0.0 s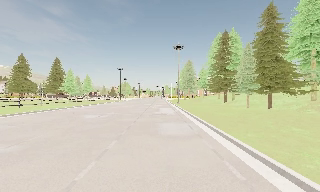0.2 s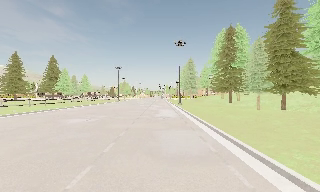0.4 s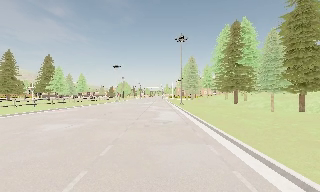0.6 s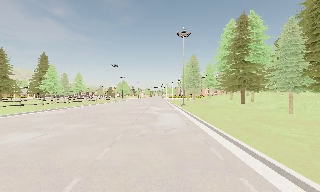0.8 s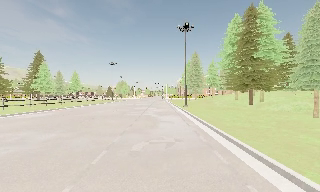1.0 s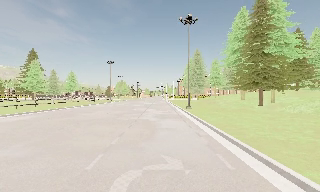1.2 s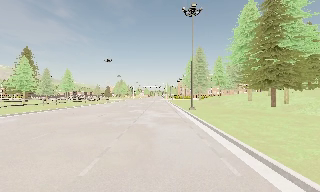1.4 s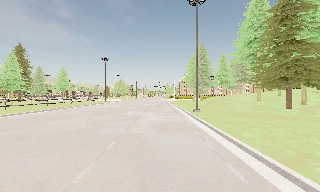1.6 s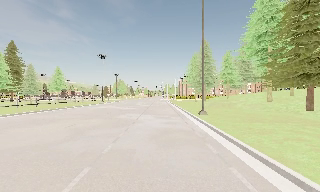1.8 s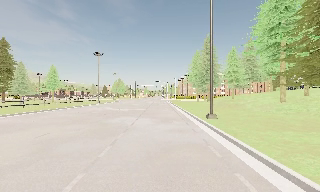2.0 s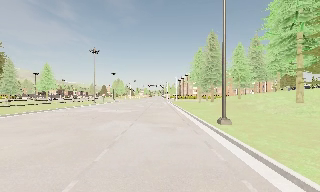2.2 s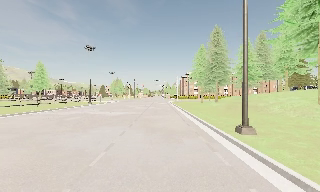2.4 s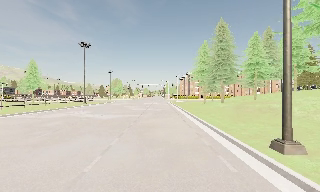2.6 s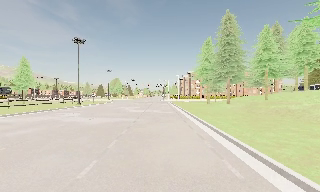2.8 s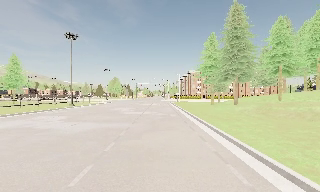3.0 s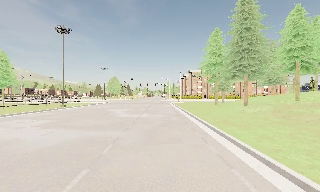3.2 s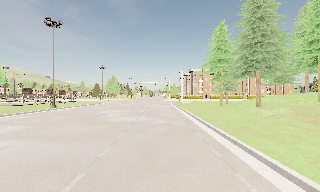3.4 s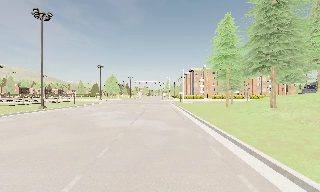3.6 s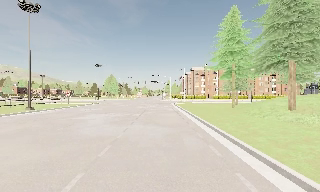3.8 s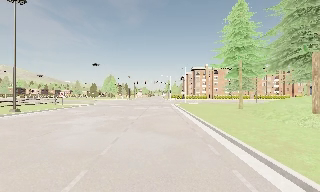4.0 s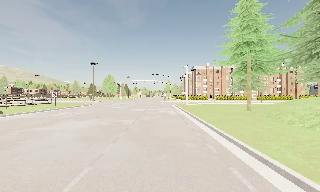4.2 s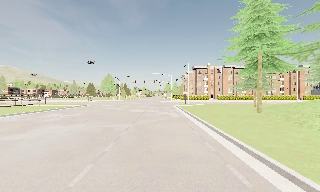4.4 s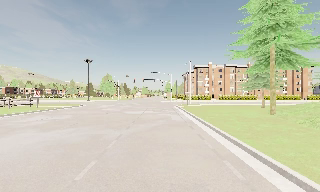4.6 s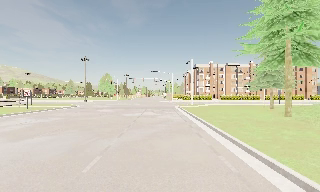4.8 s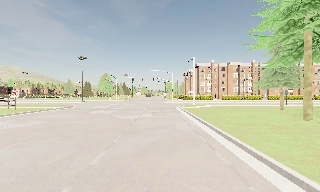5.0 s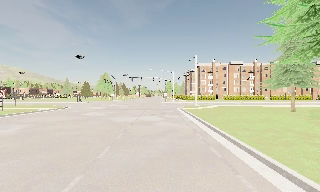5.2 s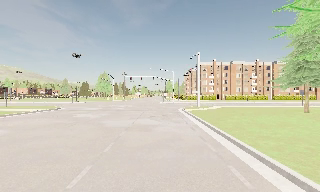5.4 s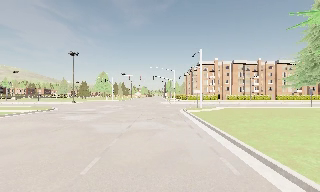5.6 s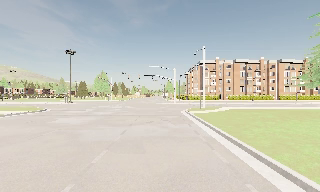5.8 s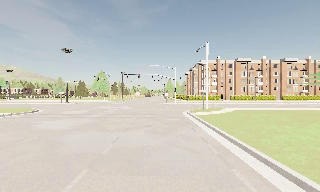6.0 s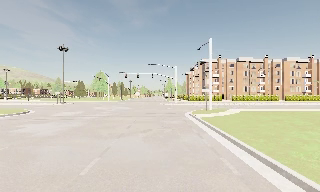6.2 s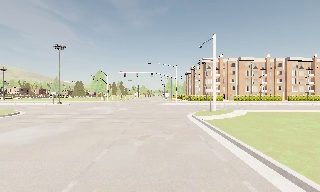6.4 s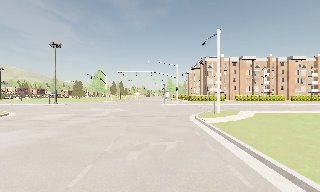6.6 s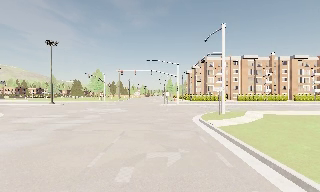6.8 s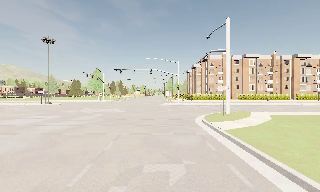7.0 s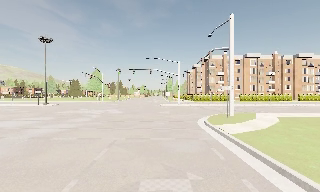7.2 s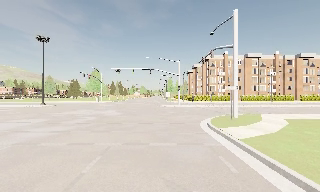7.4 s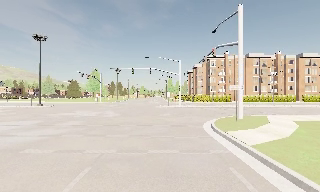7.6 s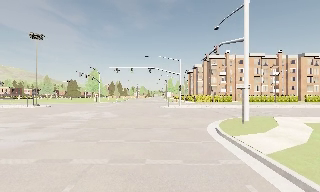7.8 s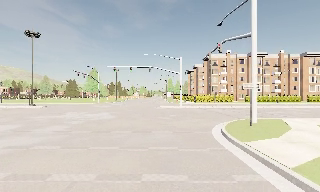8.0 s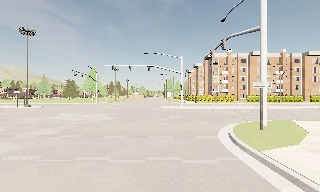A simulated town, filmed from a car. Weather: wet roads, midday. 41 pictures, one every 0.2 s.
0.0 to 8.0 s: The camera travels forward, about 70 m, so what stands in front looms larger. It loses speed.
The film runs forward here.
